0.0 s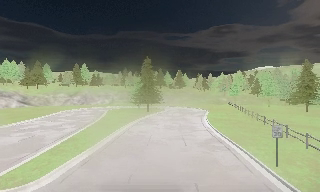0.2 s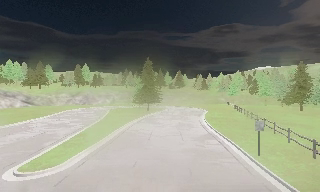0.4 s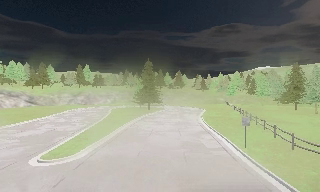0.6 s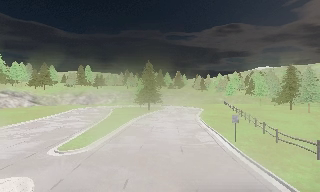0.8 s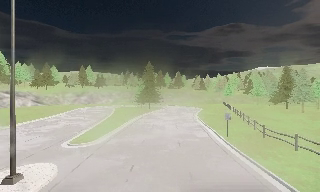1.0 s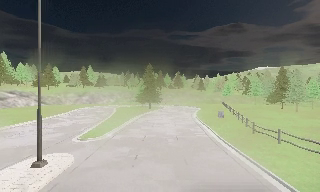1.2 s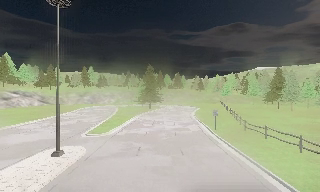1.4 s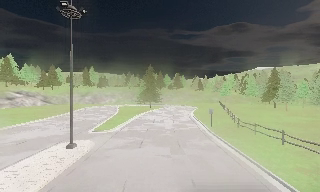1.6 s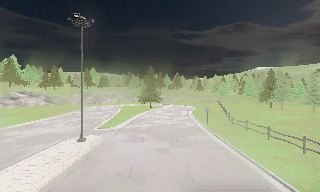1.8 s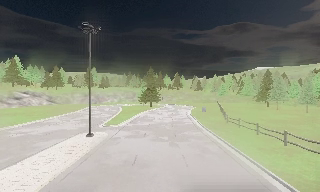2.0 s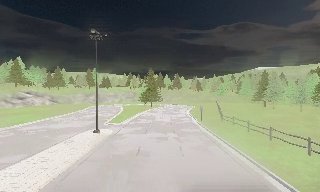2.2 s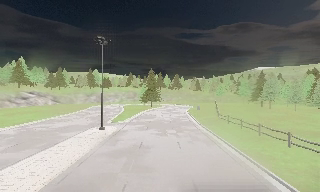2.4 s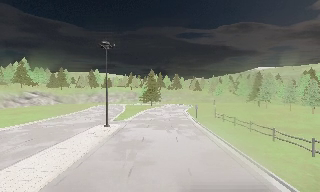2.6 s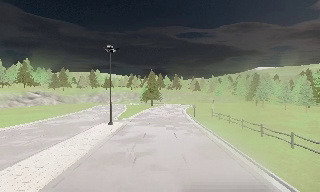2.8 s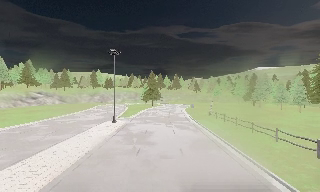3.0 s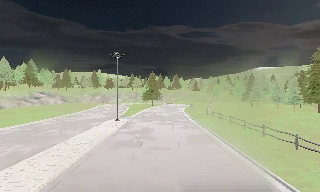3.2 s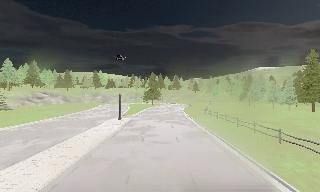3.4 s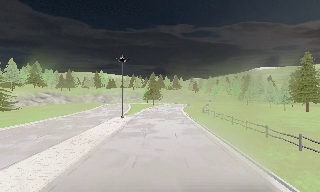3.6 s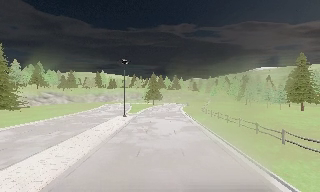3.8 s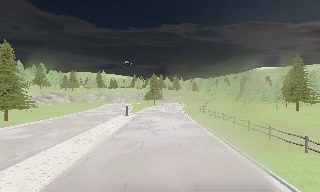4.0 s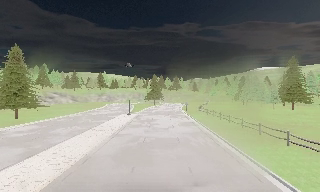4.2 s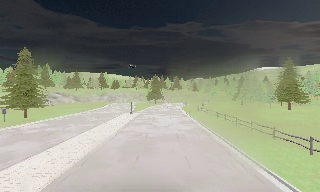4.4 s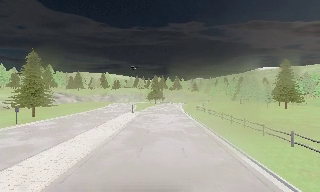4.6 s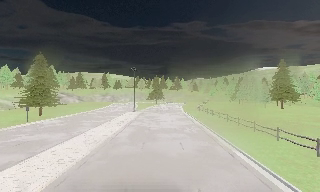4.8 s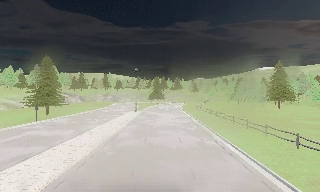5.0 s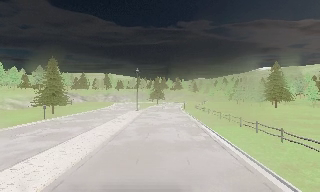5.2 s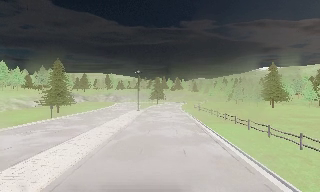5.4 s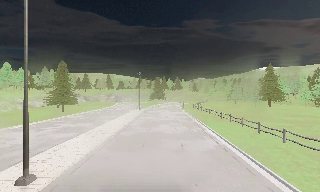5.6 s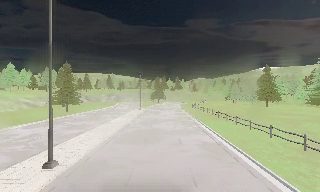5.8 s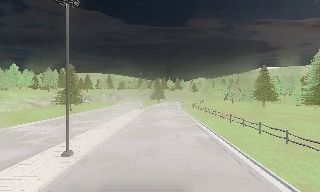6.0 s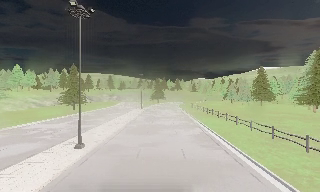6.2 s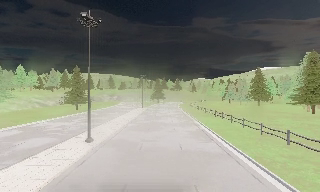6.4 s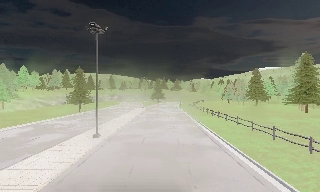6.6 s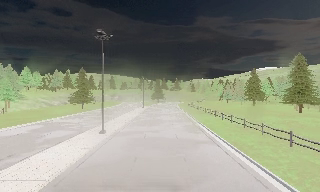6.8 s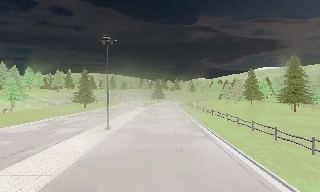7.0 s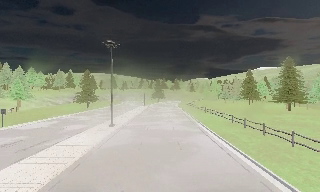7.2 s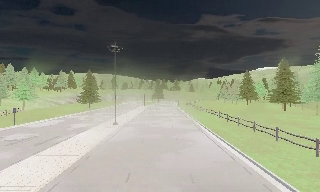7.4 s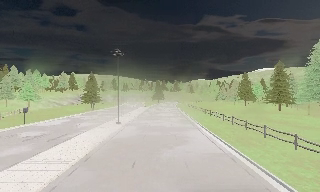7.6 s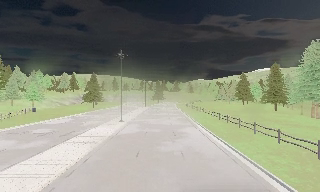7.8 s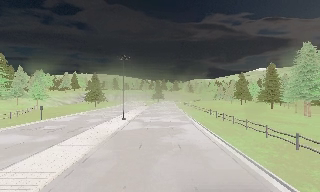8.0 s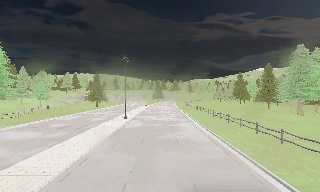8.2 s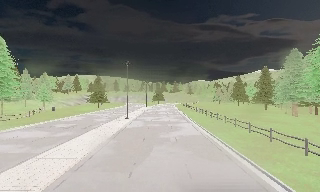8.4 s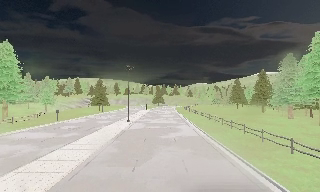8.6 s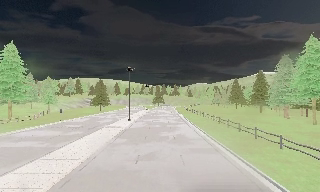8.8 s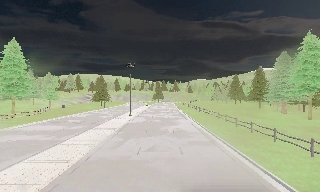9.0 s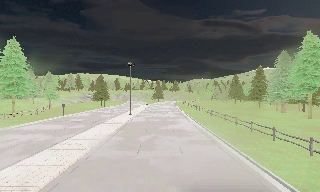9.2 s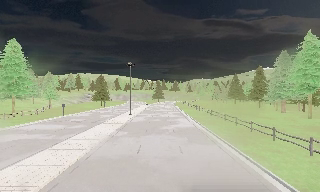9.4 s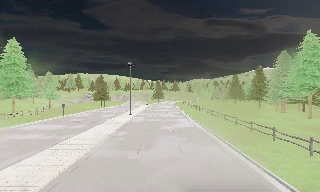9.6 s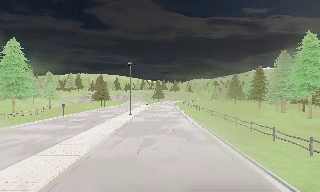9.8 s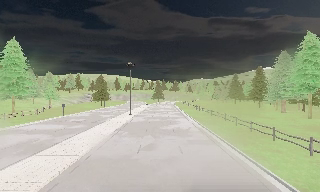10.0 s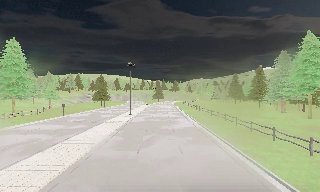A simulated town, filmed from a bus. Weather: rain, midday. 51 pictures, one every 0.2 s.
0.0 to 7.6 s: The camera travels backward, about 70 m, so what stands in front gets smaller.
7.6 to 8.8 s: The camera travels backward, about 8 m, so what stands in front gets smaller. It loses speed.
8.8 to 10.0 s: The camera keeps its place and its aim.
The film runs backward here.
